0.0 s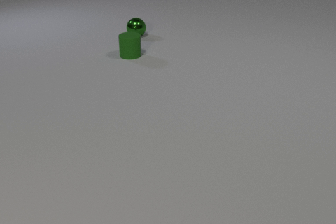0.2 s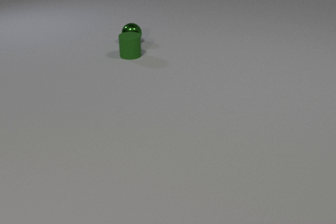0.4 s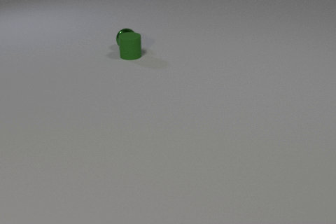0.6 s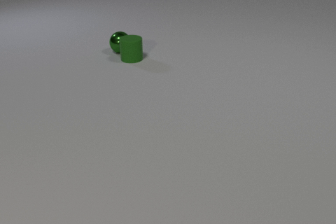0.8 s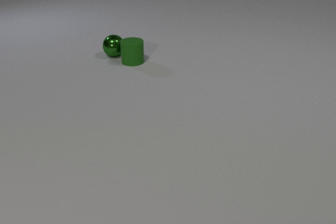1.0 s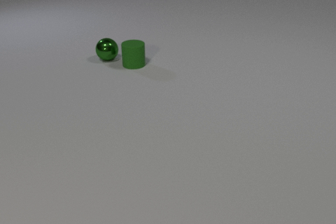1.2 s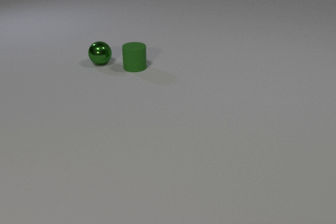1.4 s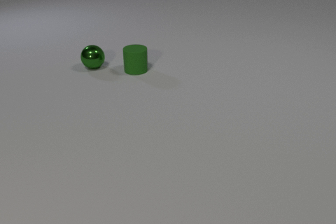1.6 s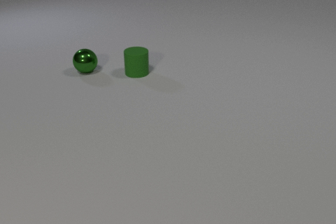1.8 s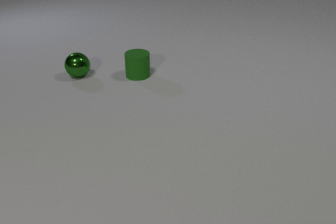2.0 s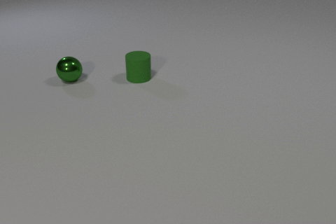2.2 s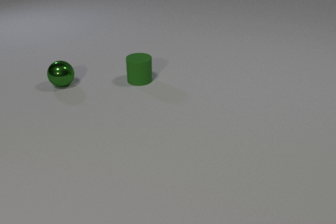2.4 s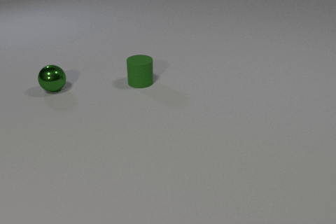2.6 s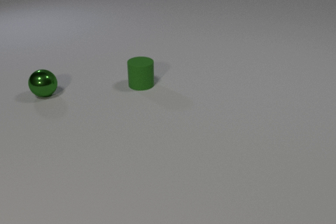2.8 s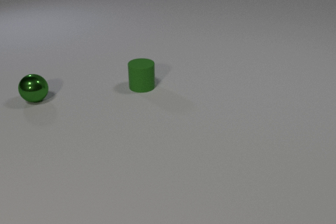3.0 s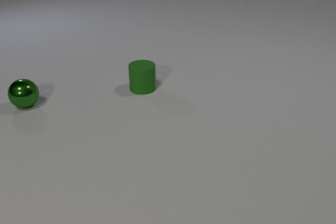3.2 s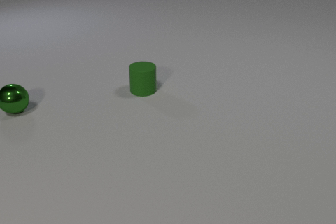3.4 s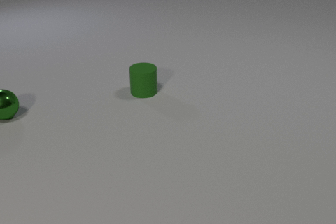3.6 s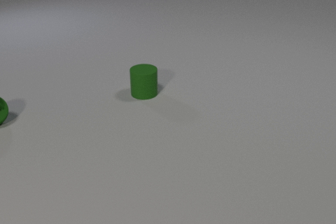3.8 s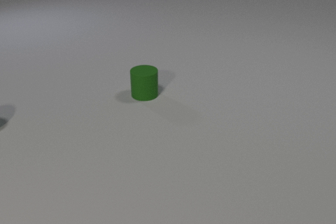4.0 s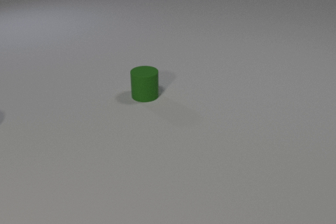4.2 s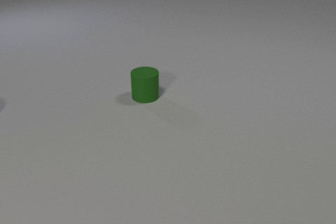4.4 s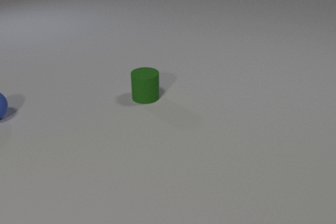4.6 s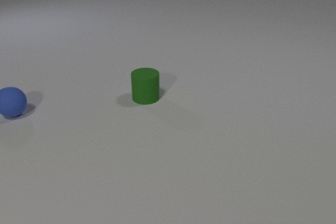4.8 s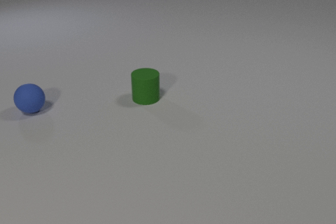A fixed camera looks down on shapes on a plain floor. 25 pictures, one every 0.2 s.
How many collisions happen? 1.
What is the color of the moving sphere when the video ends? blue.
What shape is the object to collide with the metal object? cylinder.
0.0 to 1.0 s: The green metal sphere rolls toward the camera and to the left. The green rubber cylinder slides toward the camera. The green metal sphere and the green rubber cylinder collide.
1.0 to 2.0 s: The green metal sphere rolls toward the camera and to the left. The green rubber cylinder slides toward the camera.
2.0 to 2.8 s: The green metal sphere rolls toward the camera and to the left. The green rubber cylinder slides toward the camera.
2.8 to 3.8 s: The green metal sphere rolls to the left and toward the camera, leaves at the left edge. The green rubber cylinder slides toward the camera.
3.8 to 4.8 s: The green rubber cylinder slides toward the camera. The blue rubber sphere comes in at the left edge, rolls to the right.
